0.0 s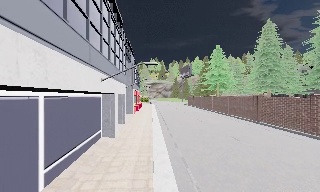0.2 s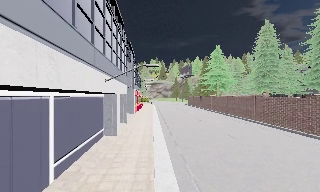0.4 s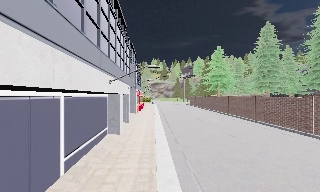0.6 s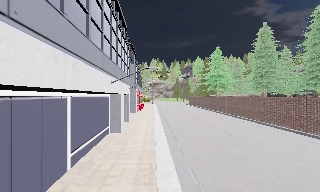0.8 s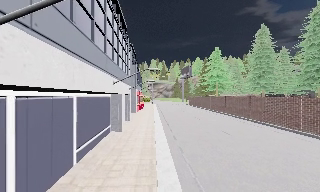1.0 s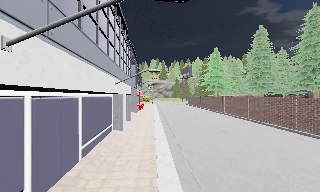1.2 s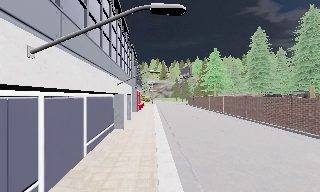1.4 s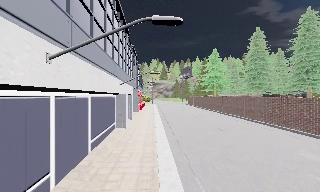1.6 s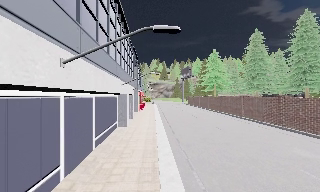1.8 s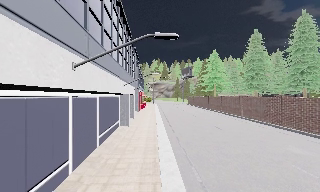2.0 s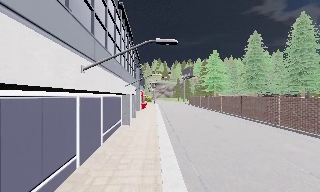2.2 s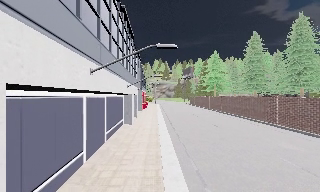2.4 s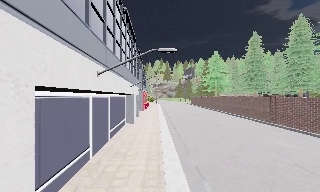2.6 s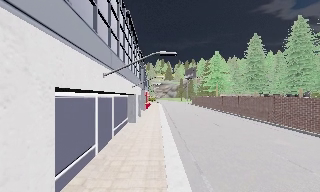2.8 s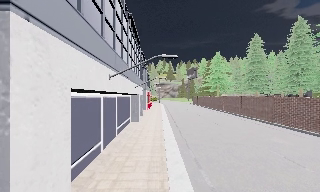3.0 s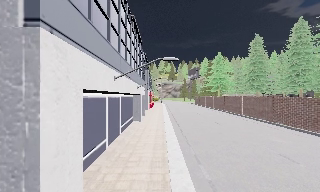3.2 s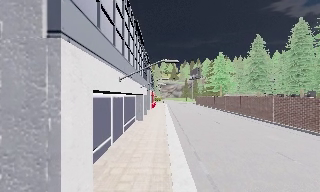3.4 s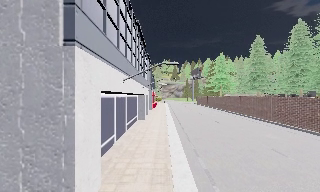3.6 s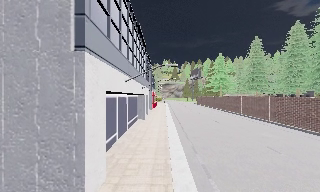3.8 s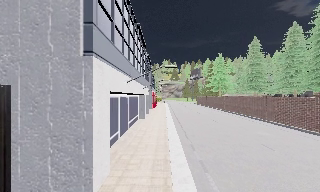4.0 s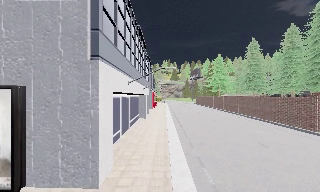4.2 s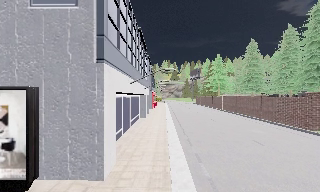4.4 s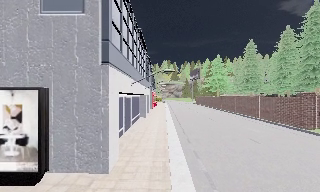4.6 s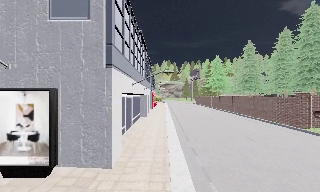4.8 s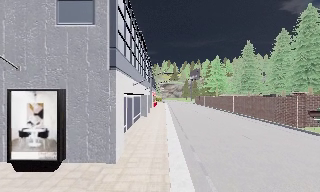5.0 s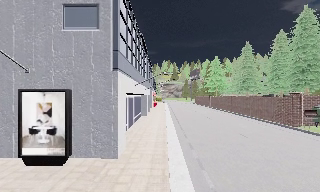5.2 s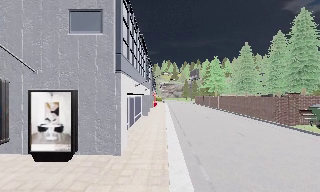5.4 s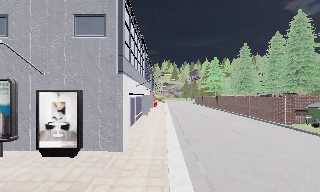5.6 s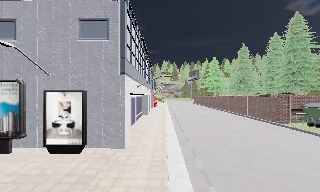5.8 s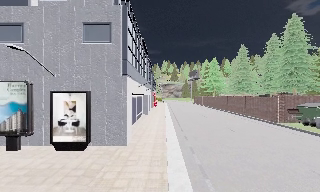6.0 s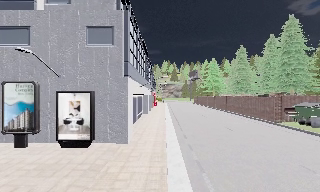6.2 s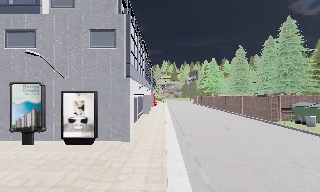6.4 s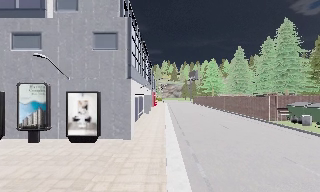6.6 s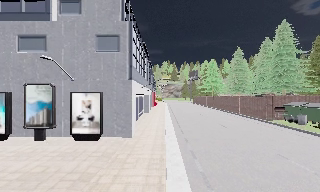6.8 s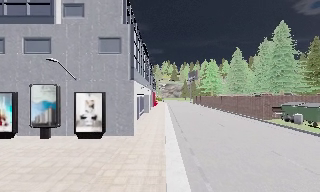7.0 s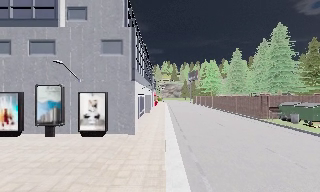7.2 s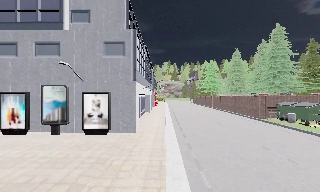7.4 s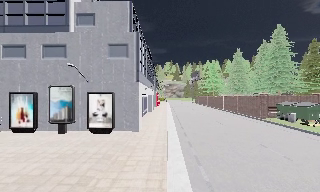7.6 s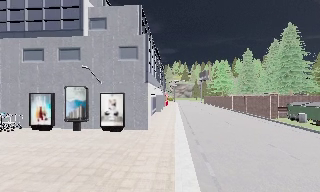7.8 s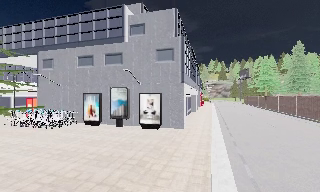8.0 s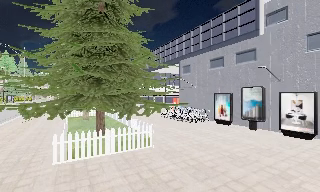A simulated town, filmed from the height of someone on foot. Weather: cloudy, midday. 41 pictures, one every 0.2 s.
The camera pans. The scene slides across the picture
to the right.
The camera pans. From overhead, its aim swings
counterclockwise.
0.0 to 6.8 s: The camera travels backward, about 12 m, so what stands in front gets smaller.
6.8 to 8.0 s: The camera pans to its left, which is counterclockwise from overhead, by about 60 degrees. It travels backward, about 2 m.
The film runs backward here.
